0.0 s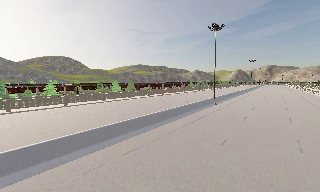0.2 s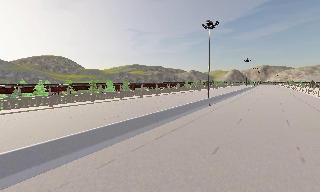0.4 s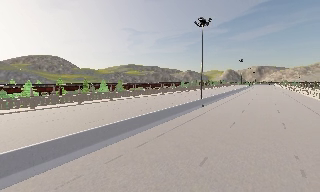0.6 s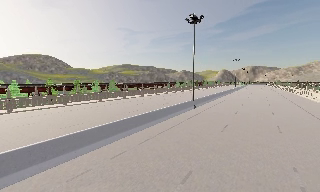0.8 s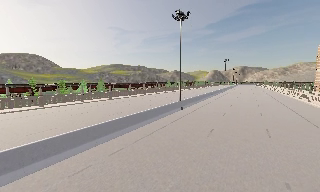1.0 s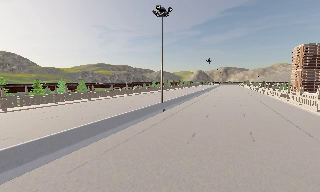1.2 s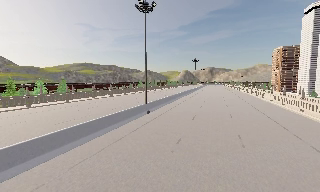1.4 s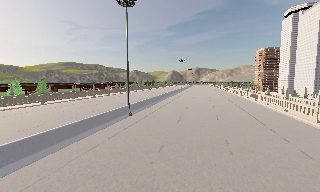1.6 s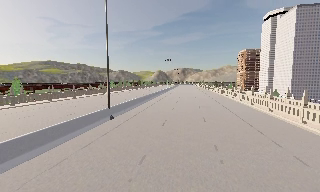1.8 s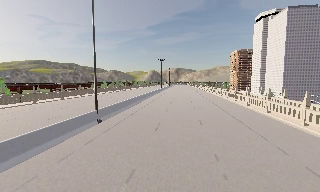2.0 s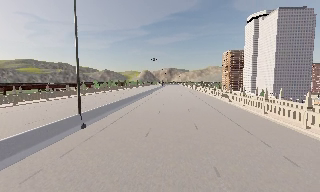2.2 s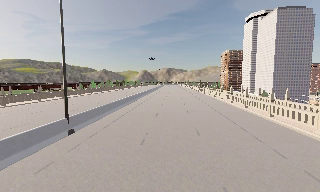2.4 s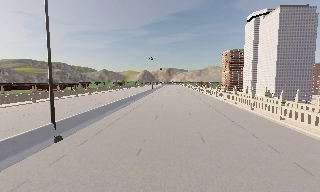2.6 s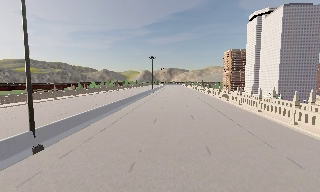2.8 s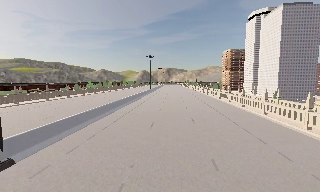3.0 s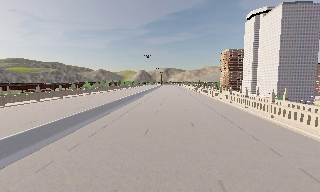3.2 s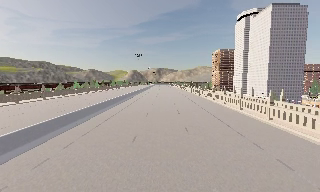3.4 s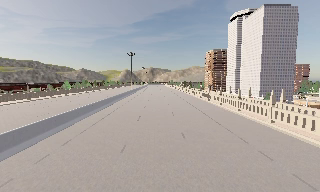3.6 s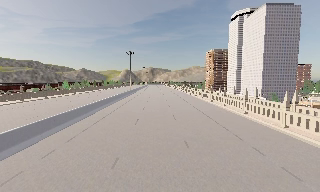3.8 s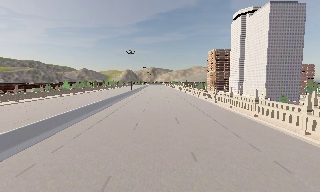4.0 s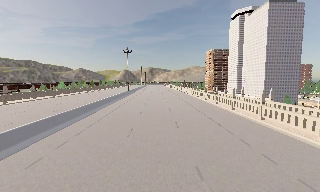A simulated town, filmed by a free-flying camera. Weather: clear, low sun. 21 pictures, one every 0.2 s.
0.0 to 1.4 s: The camera pans to its right, which is clockwise from overhead, by about 20 degrees. It travels forward and to its right, about 9 m, so what stands in front looms larger.
1.4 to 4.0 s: The camera swings to its right by about 15 degrees, and the scene slides to the left. It travels forward, about 18 m, so what stands in front looms larger.
The film runs forward here.
